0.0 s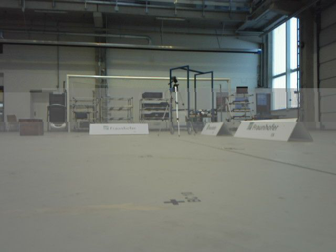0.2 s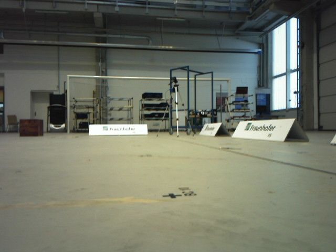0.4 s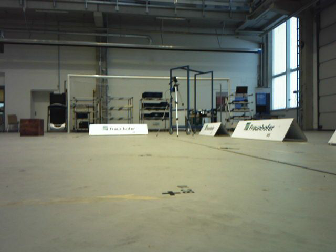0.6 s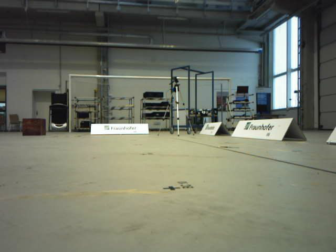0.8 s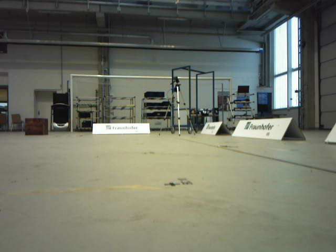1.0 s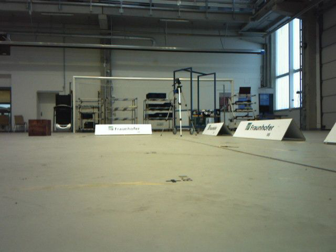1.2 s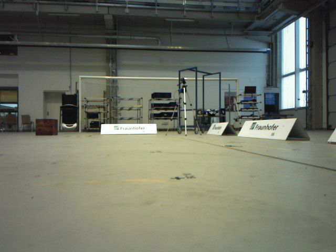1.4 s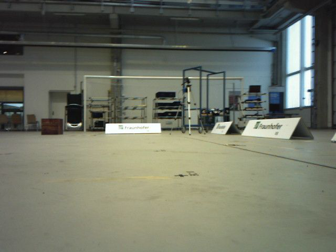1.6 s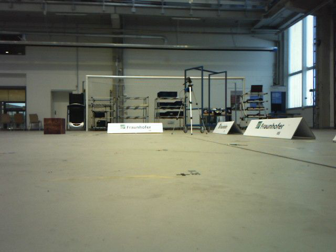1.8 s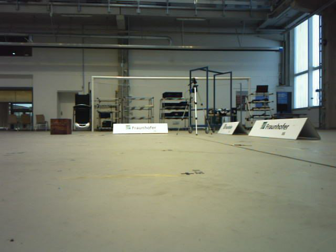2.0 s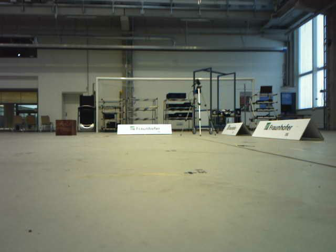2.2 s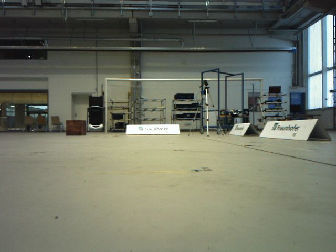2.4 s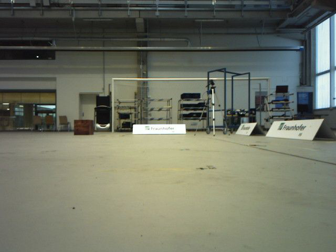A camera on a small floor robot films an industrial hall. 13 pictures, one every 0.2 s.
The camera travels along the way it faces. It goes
backward.
0.0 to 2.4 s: The camera travels backward, about 0.5 m, so what stands in front gets smaller.
The film runs backward here.
